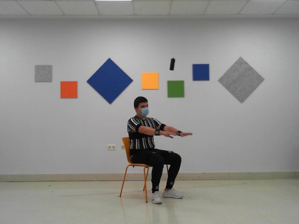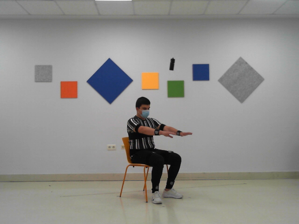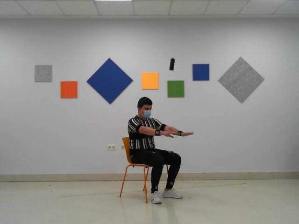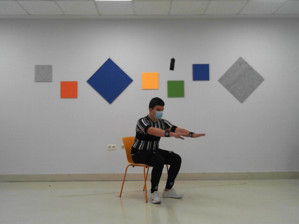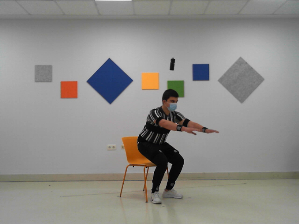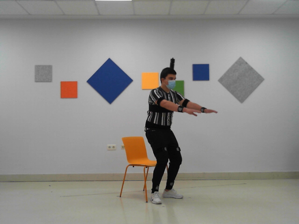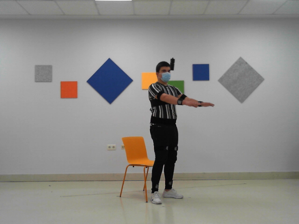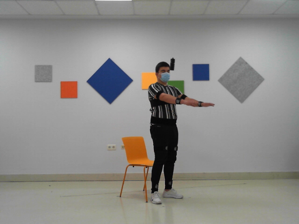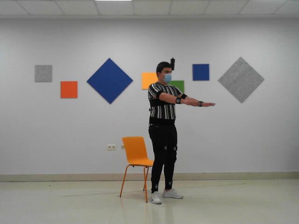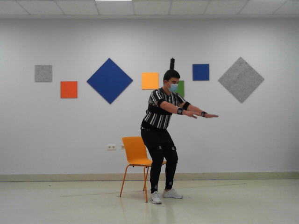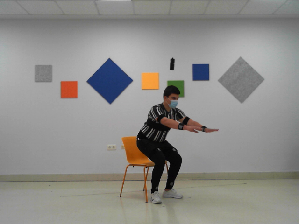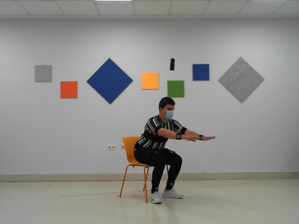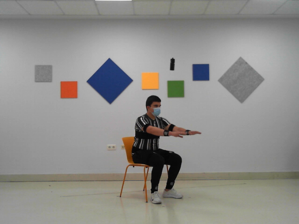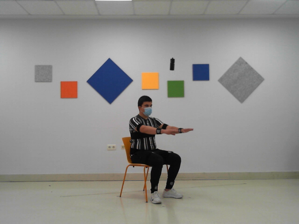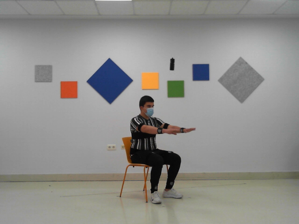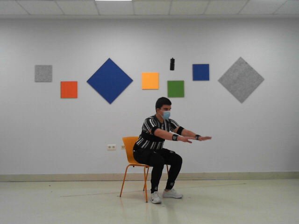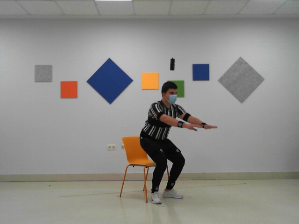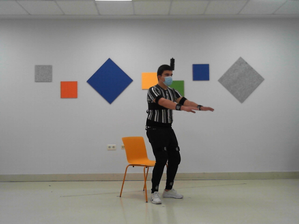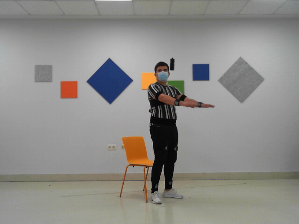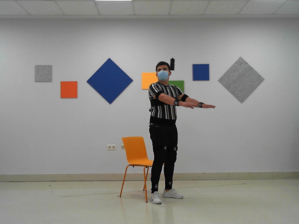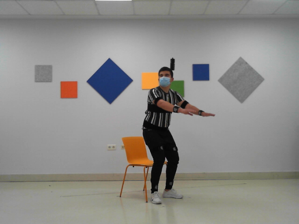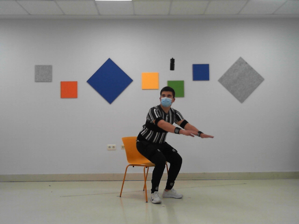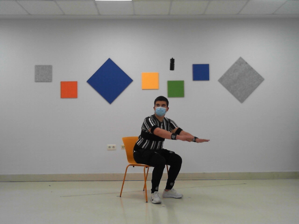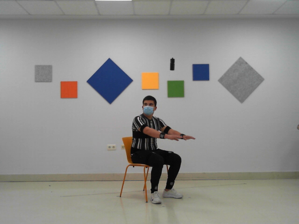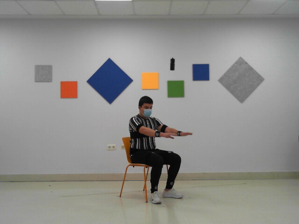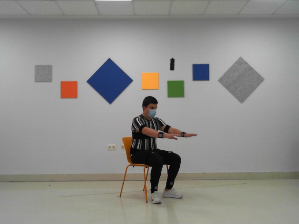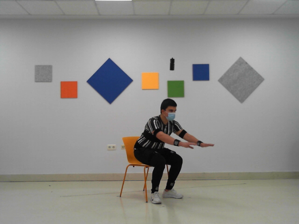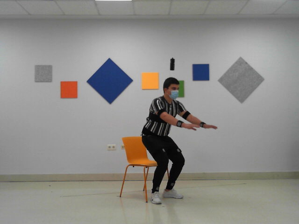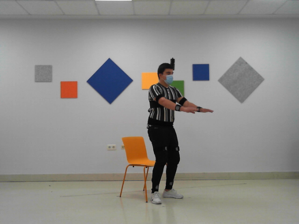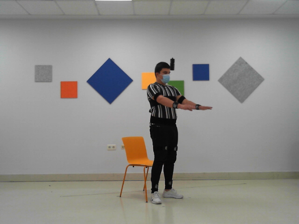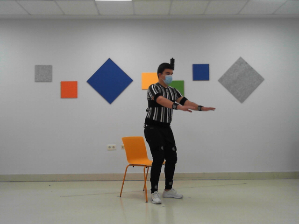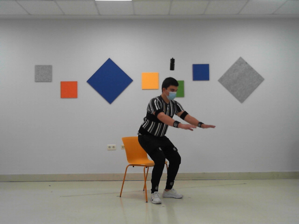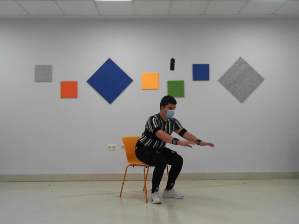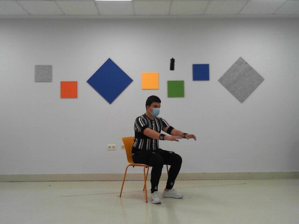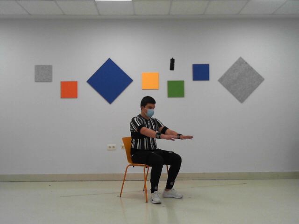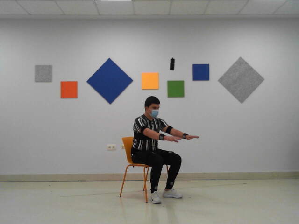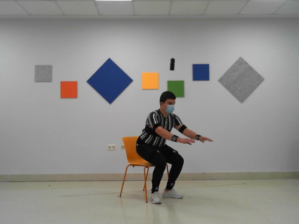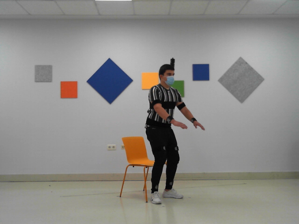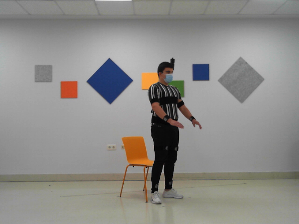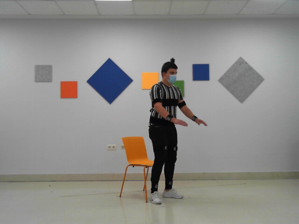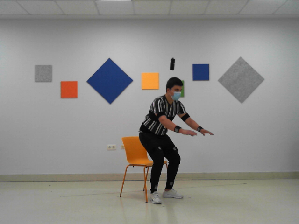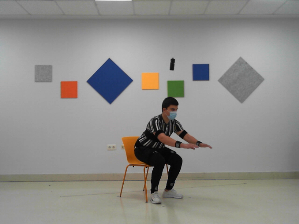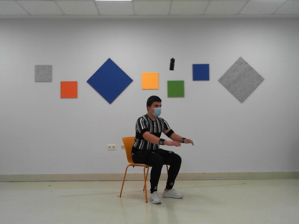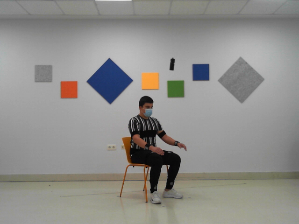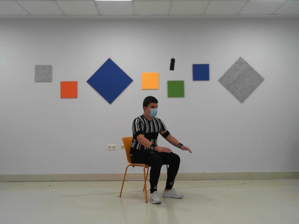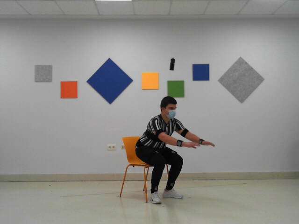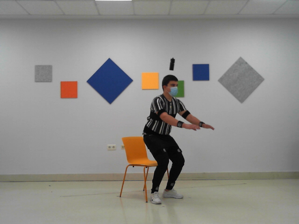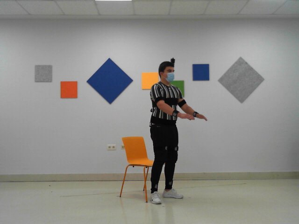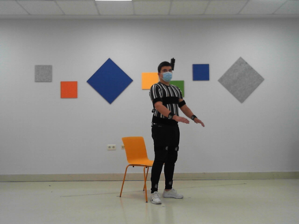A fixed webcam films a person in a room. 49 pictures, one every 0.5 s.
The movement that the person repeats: Sit to stand.
